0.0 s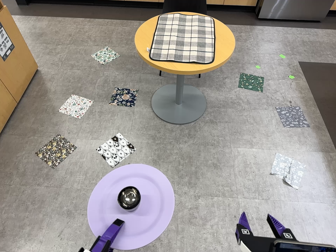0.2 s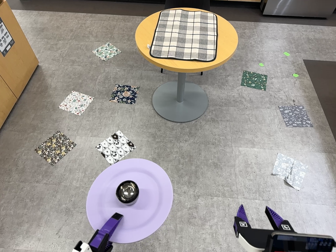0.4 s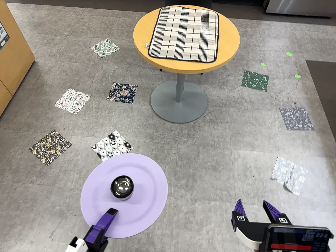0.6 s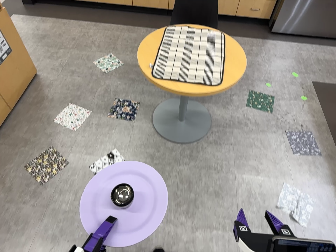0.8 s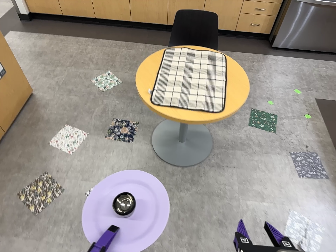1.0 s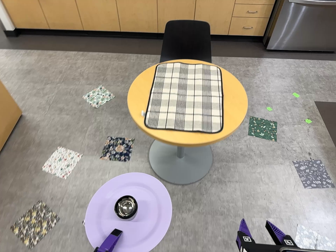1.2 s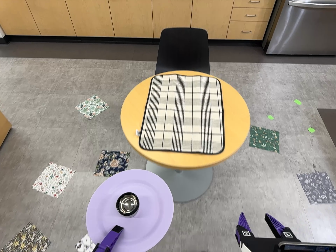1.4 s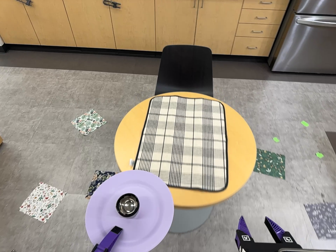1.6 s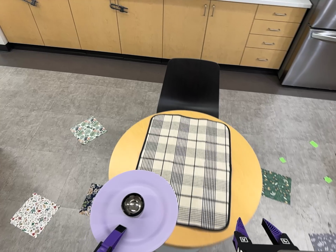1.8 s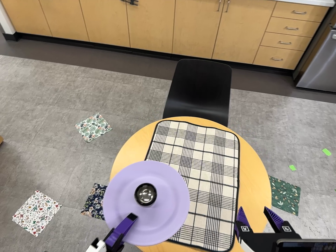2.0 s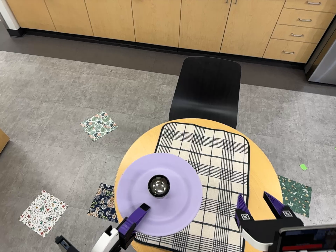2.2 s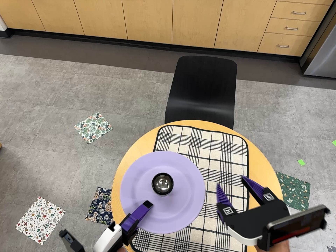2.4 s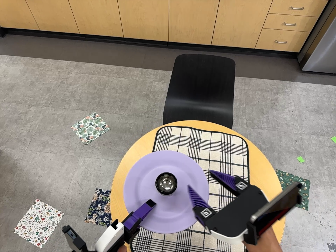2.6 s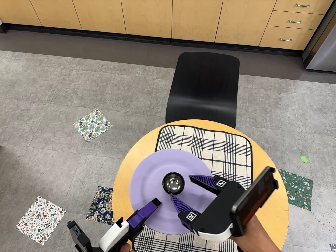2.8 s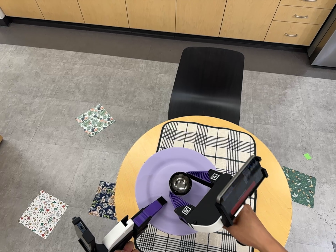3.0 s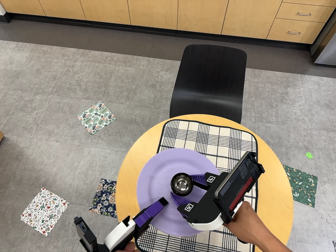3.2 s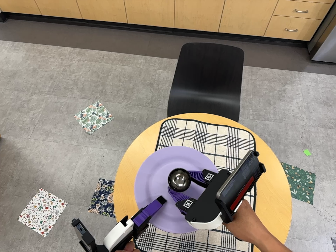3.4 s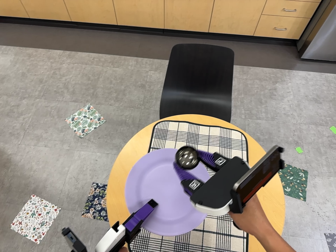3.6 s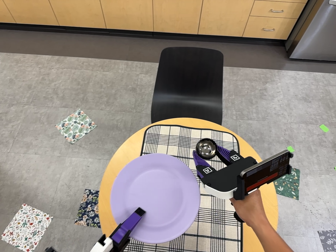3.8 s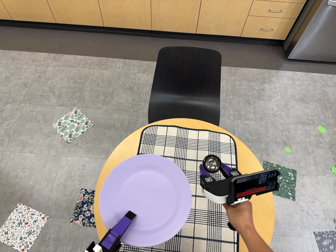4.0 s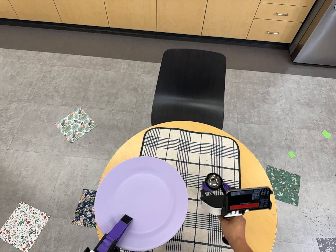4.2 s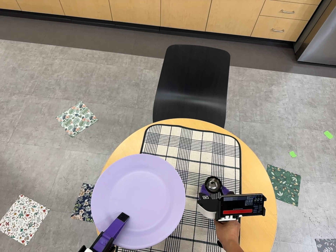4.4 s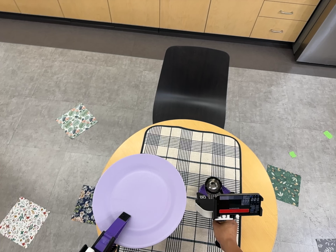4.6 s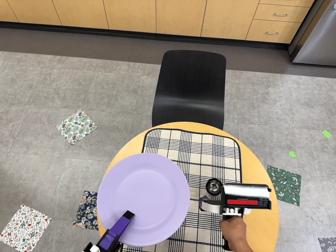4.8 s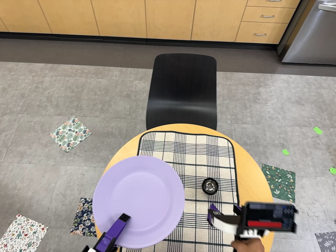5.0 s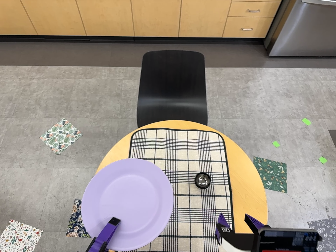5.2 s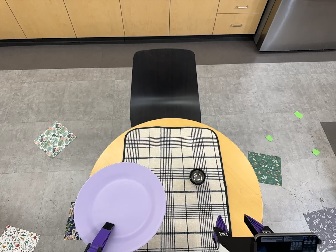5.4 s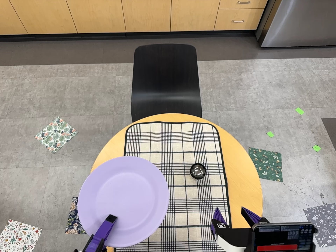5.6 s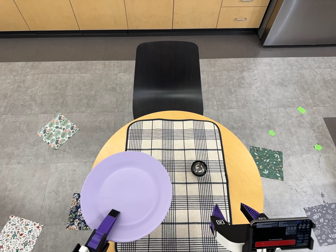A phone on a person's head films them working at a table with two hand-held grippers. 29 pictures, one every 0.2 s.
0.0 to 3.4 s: The camera travels toward the top of its view and forward, about 130 cm, so close, fixed things drift downward.
3.4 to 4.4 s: The camera shifts only a little, or ends up much as it began.
4.4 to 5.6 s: The camera travels toward the bottom of its view, about 6 cm, so close, fixed things drift upward. It rolls about its line of sight by about 10 degrees, and the scene rotates counterclockwise.
The film runs forward here.
